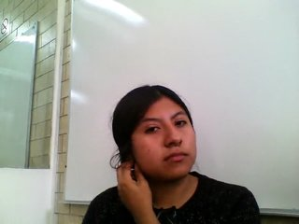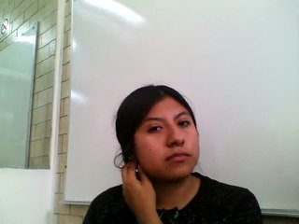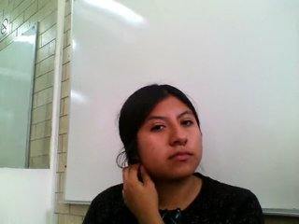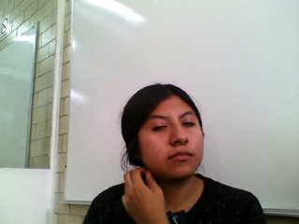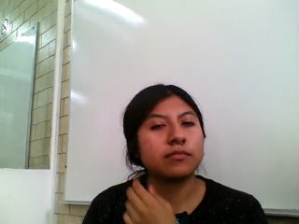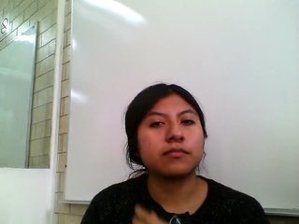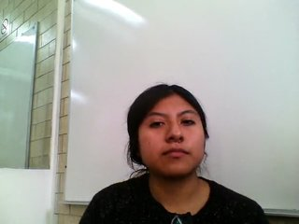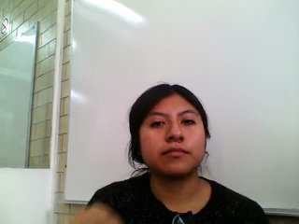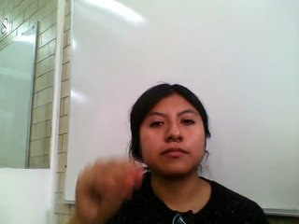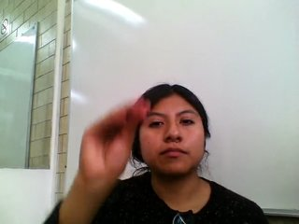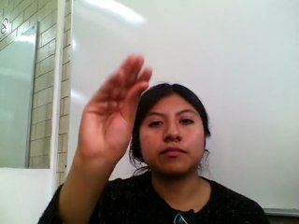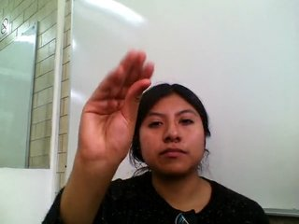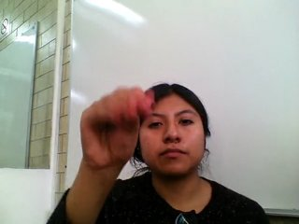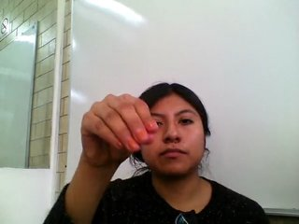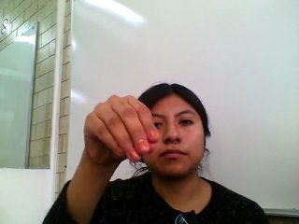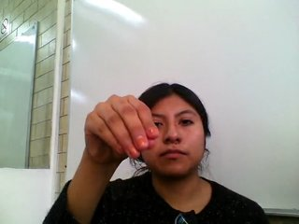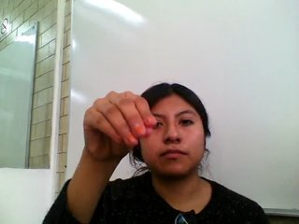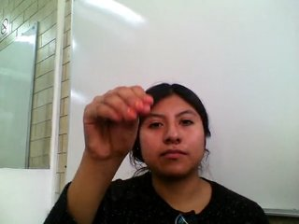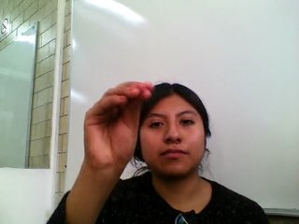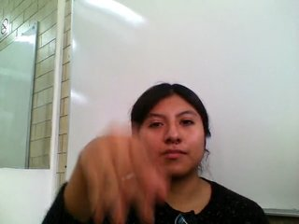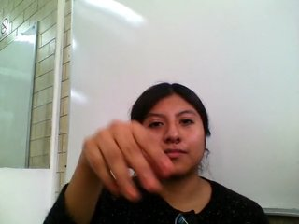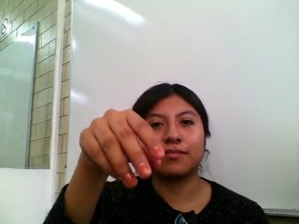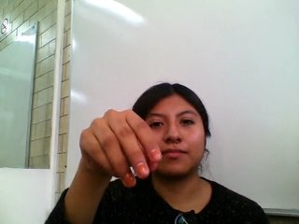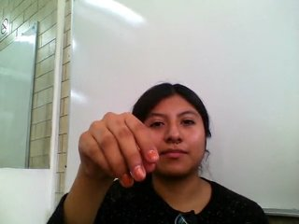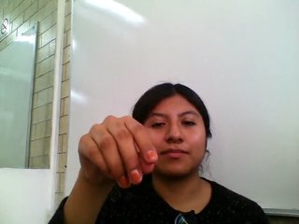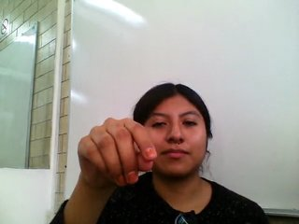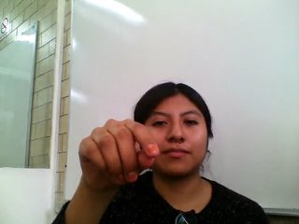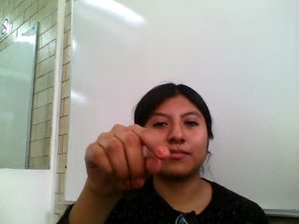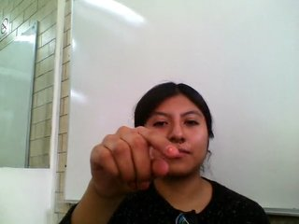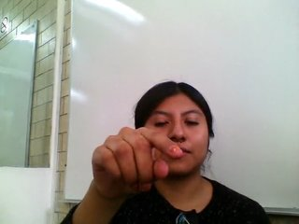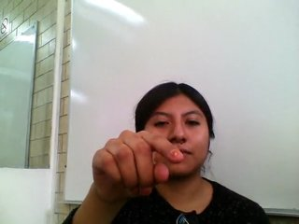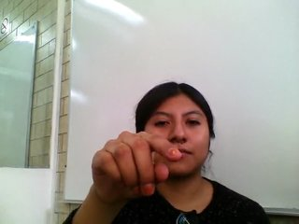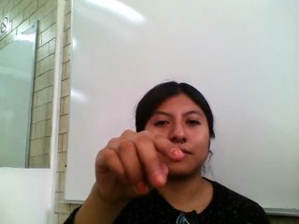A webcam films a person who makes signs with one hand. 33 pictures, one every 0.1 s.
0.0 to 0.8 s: Non-gesture.
0.9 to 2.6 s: On the screen the hand sweeps downward. The name of the sign: Throw down.
2.7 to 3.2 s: Pointing with two fingers.
